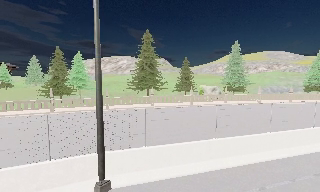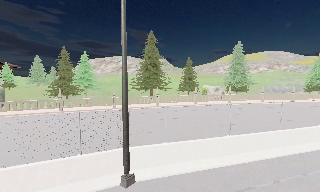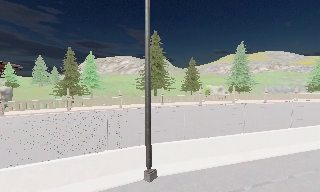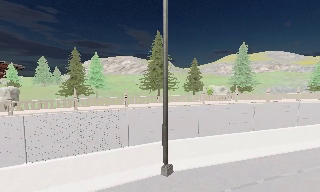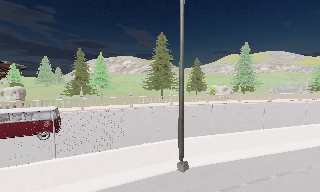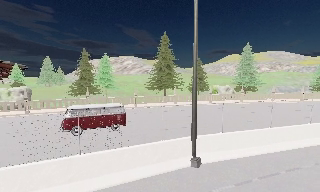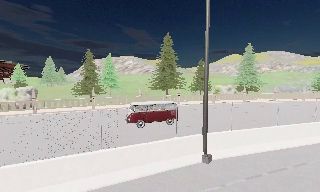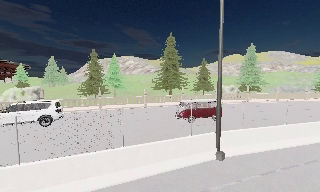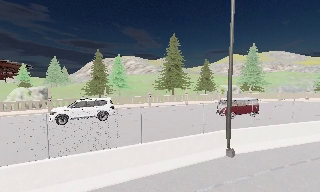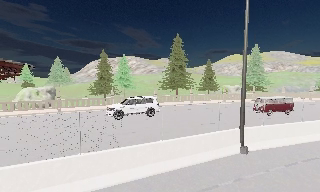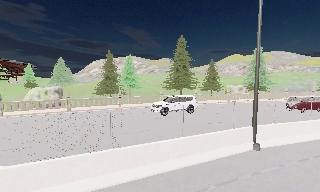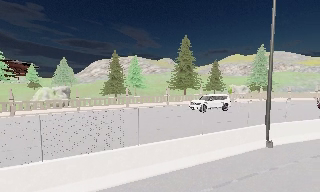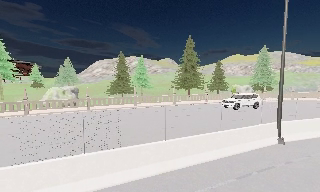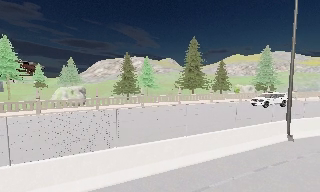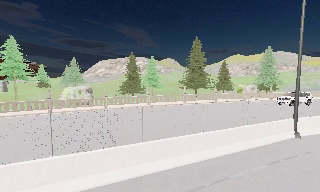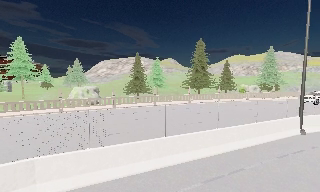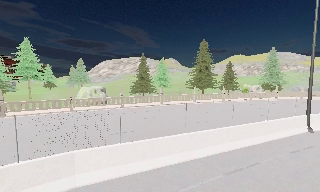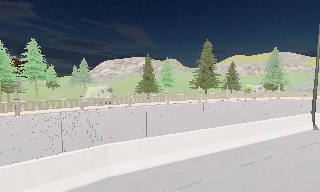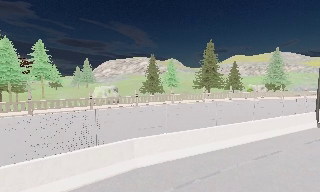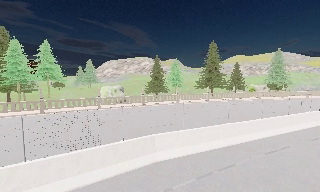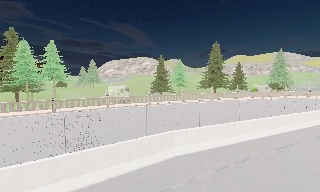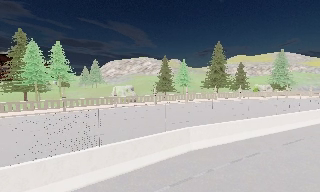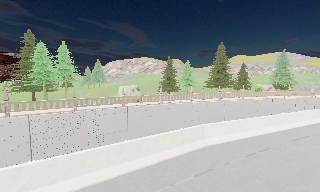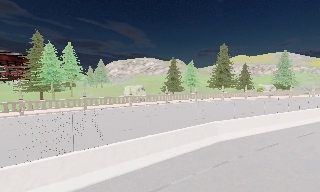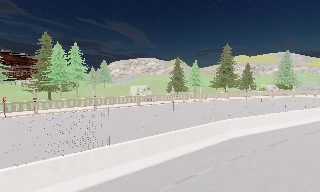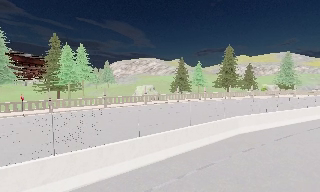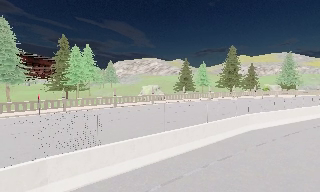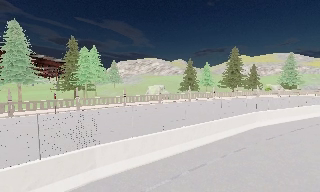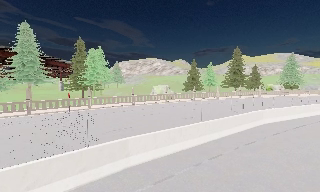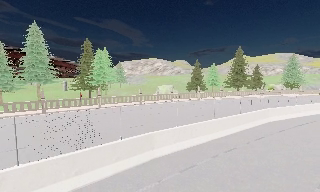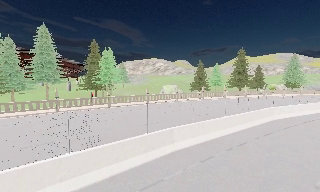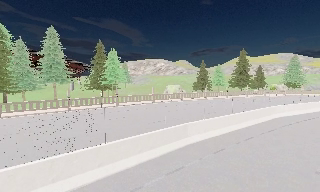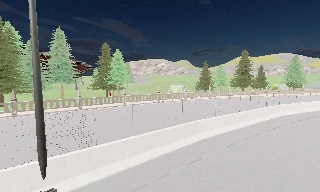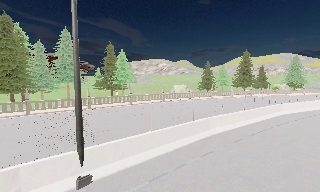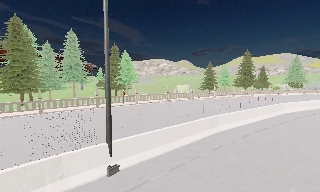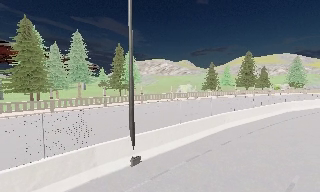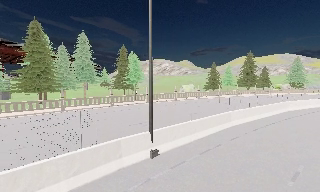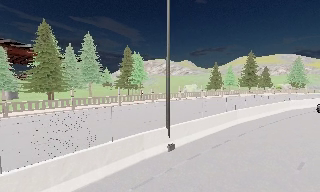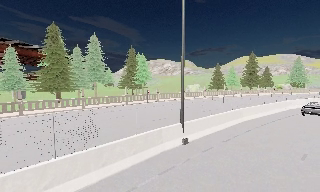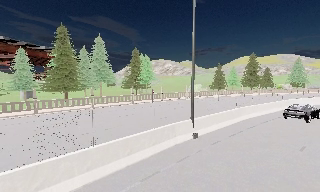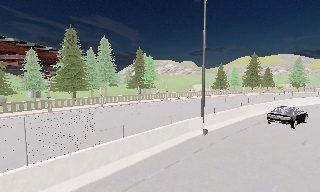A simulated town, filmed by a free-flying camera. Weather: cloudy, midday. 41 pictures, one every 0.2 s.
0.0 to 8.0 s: The camera travels to its left and backward, about 45 m, so close, fixed things drift to the right.
The film runs backward here.
